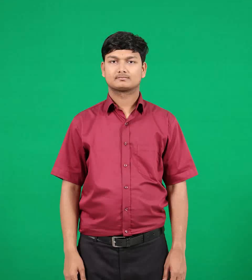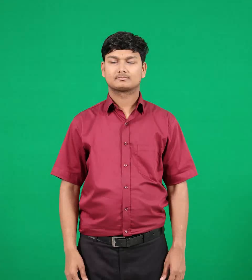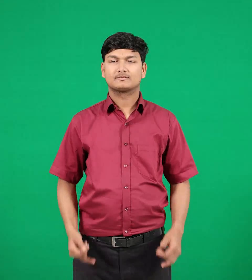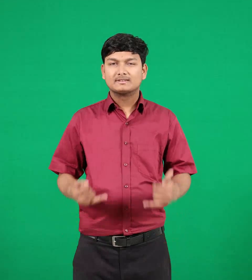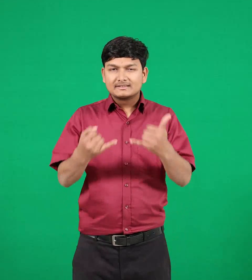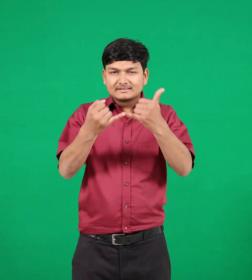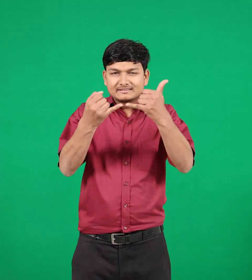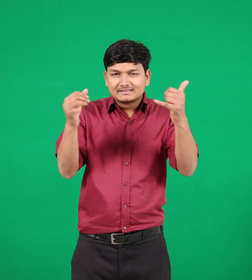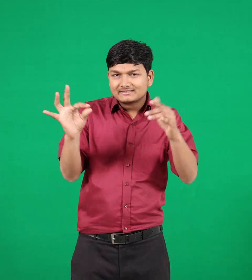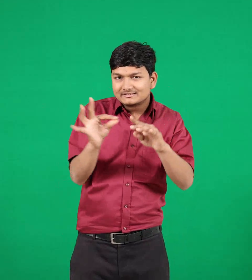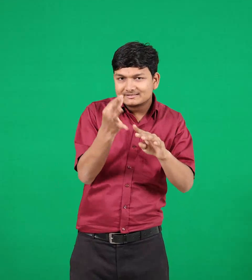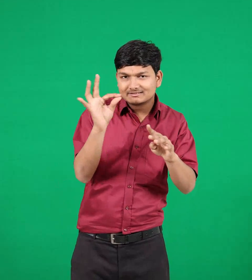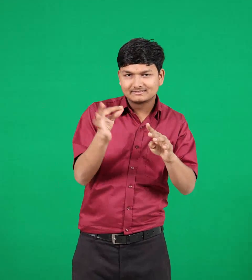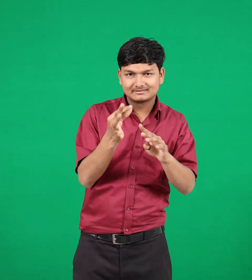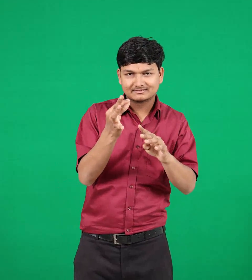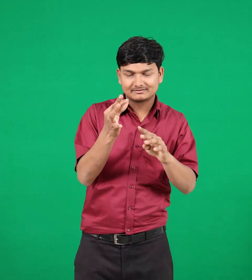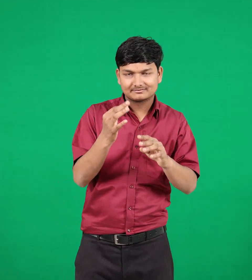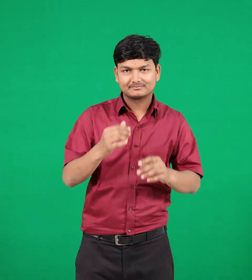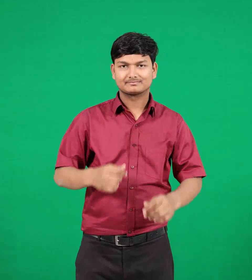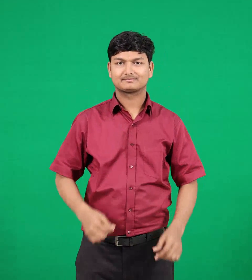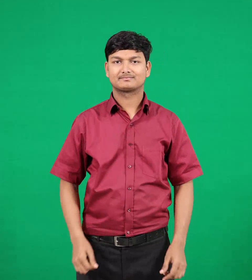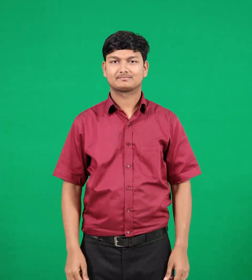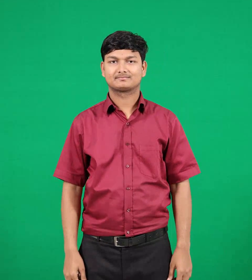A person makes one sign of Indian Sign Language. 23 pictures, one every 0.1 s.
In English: thread
